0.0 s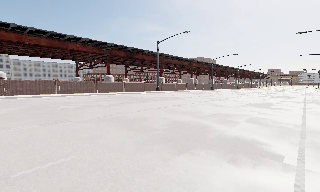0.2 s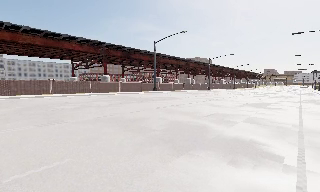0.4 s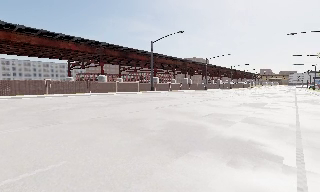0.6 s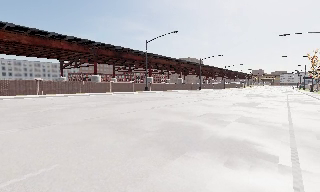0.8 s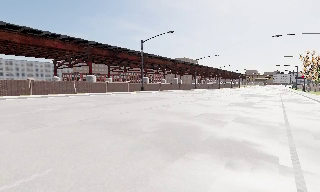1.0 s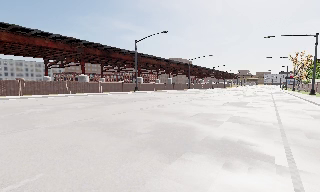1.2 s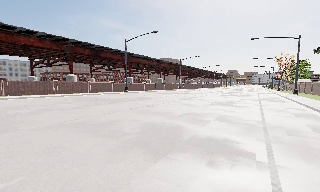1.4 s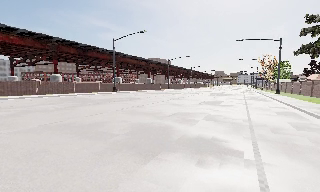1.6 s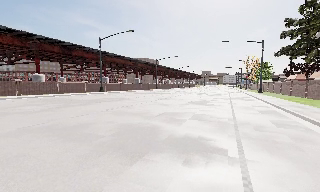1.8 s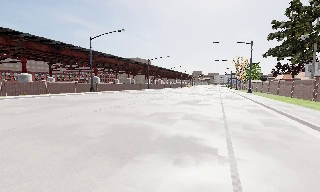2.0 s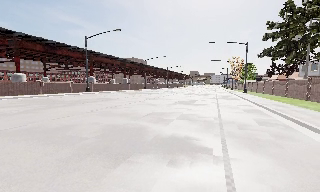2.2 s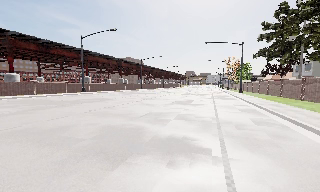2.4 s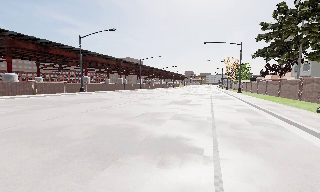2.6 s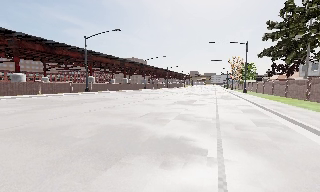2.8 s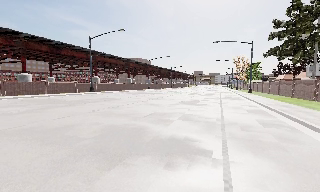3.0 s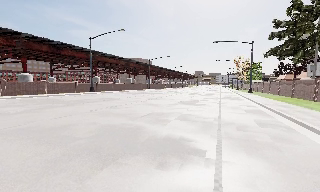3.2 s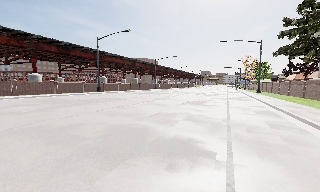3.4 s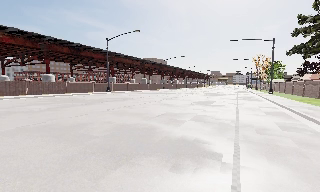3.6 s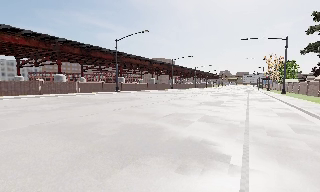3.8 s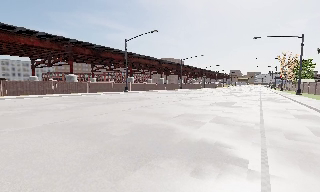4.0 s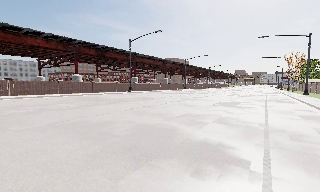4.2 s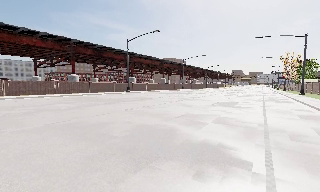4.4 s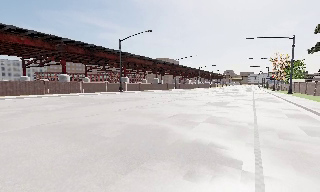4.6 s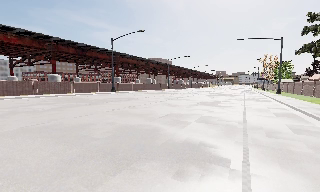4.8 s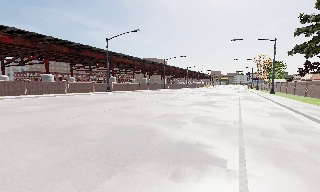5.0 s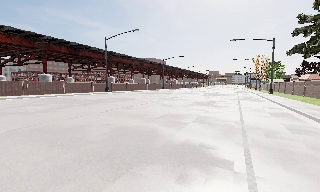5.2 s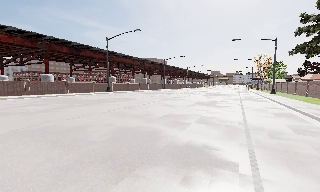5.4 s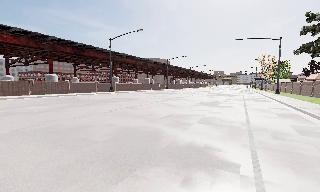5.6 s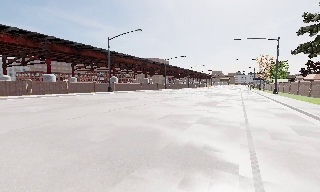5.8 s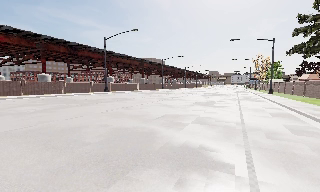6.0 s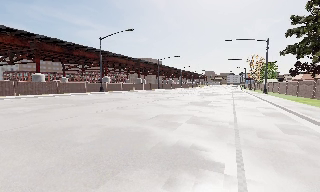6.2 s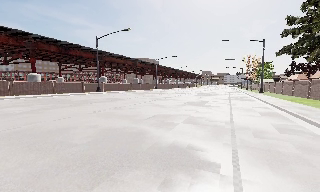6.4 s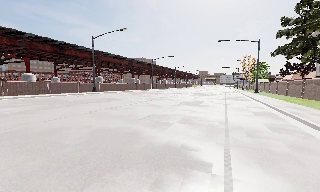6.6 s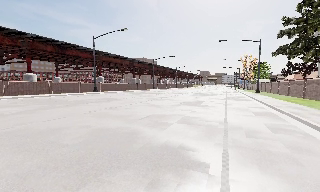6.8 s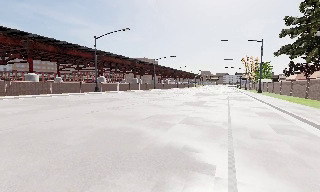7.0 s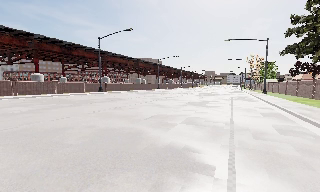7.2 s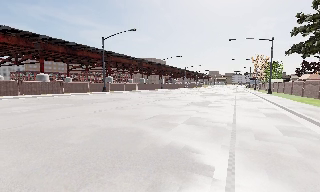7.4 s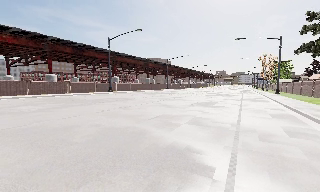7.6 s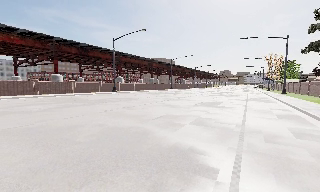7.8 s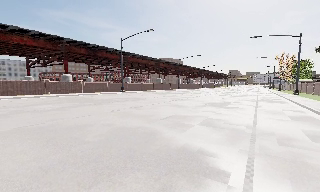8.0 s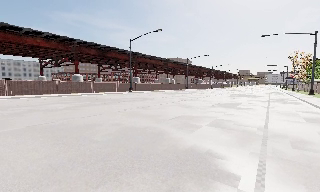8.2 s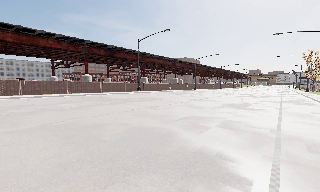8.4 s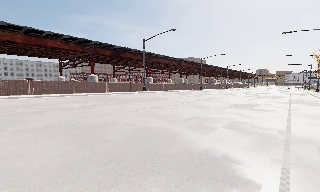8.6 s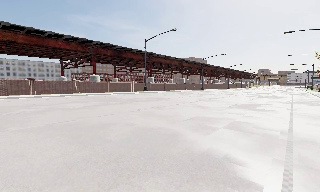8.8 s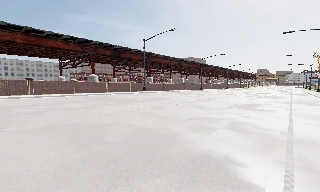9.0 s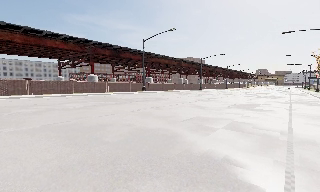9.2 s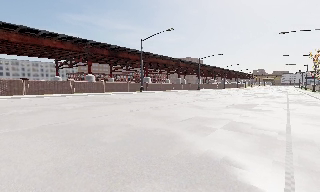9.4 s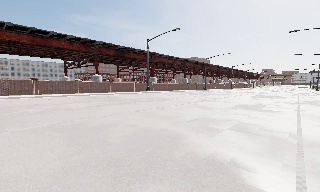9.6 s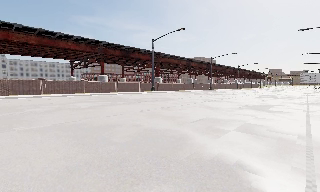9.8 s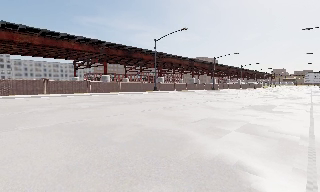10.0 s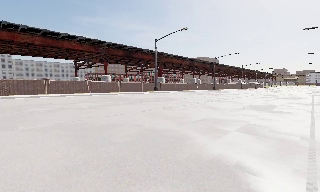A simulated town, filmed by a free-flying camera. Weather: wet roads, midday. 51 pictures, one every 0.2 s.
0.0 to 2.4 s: The scene slides to the left, as the camera pans about 25 degrees to its right. It travels forward, about 0.5 m, so what stands in front looms larger.
2.4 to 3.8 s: The scene slides to the right, as the camera pans about 15 degrees to its left.
3.8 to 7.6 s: The camera travels to its right and forward, about 1 m, so close, fixed things drift to the left.
7.6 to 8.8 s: The camera swings to its left by about 10 degrees, and the scene slides to the right.
8.8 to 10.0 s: The camera shifts only a little, or ends up much as it began.
The film runs forward here.
